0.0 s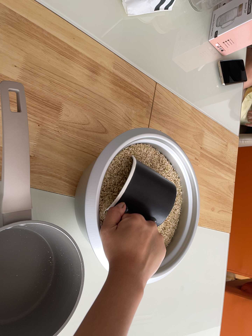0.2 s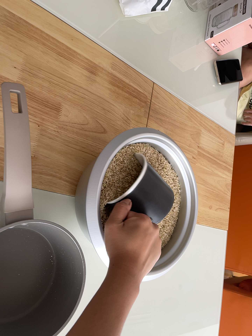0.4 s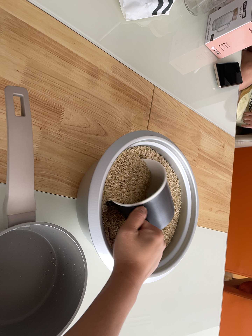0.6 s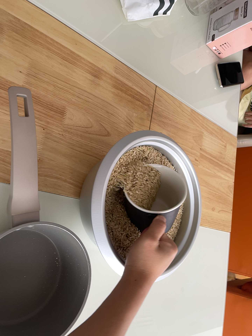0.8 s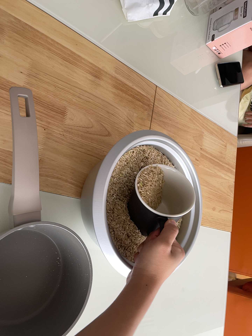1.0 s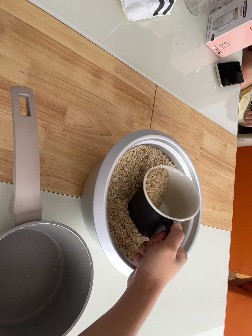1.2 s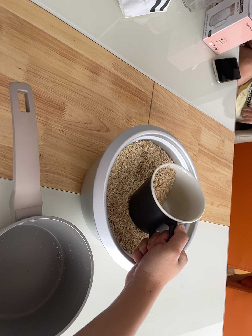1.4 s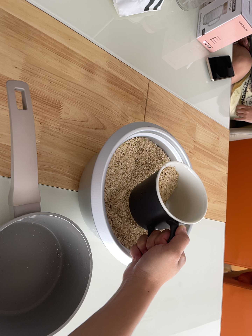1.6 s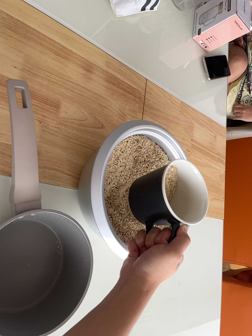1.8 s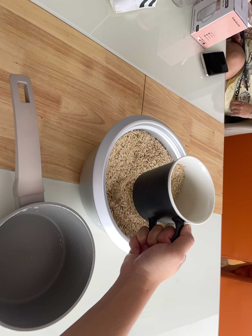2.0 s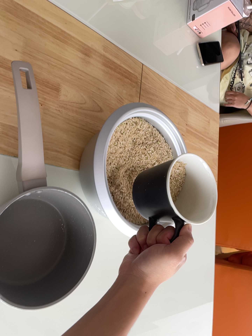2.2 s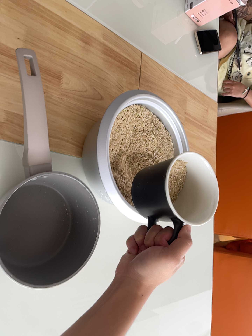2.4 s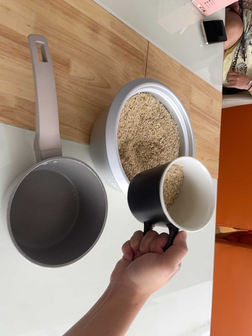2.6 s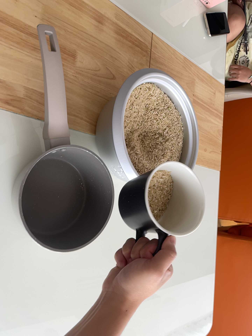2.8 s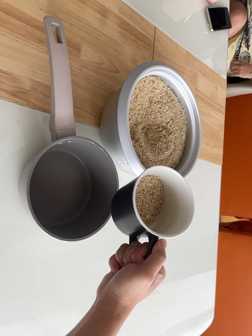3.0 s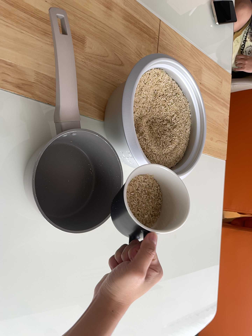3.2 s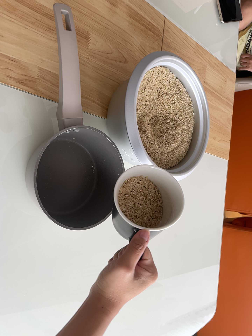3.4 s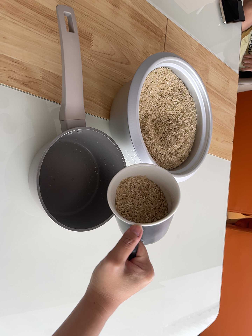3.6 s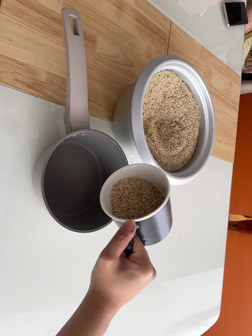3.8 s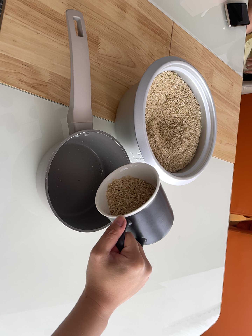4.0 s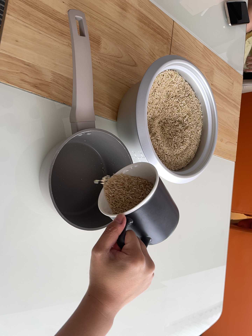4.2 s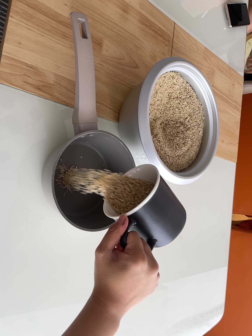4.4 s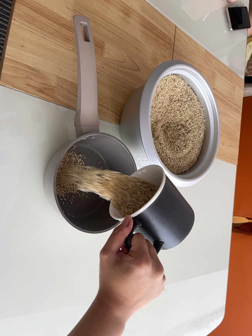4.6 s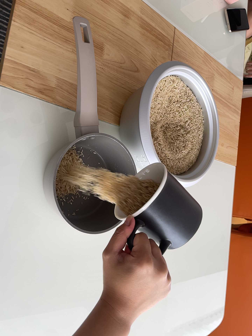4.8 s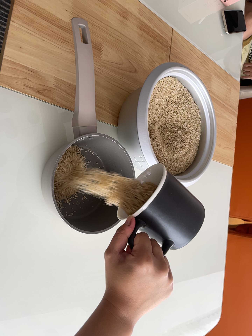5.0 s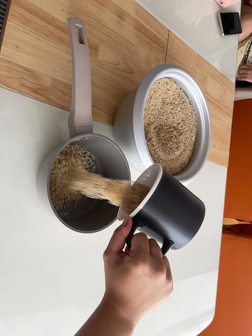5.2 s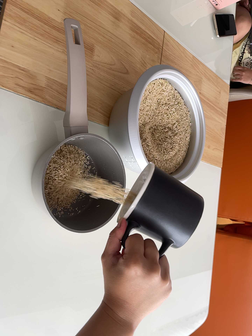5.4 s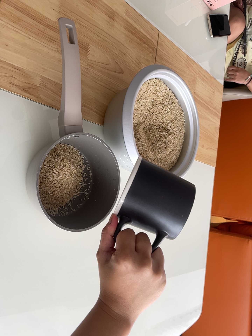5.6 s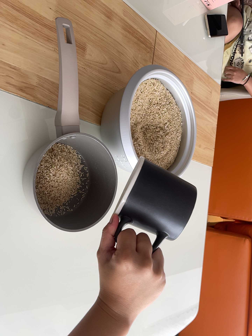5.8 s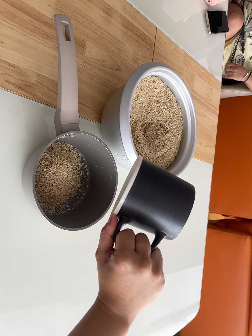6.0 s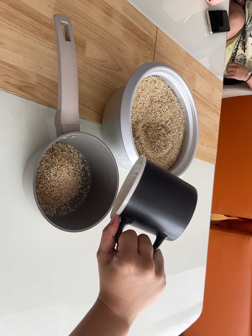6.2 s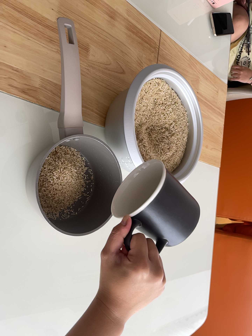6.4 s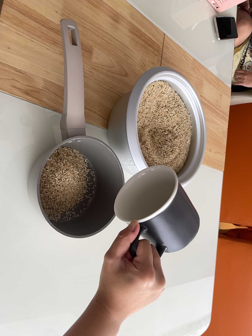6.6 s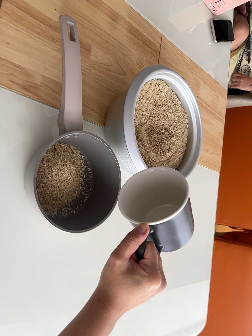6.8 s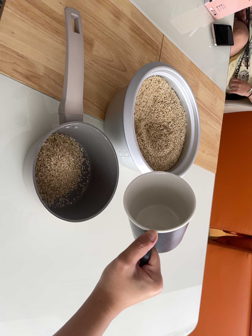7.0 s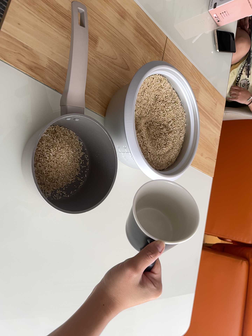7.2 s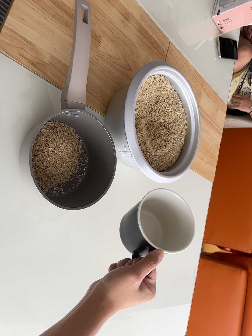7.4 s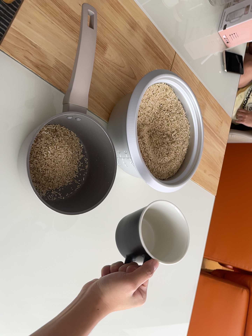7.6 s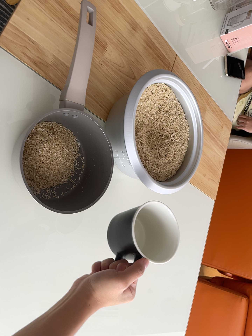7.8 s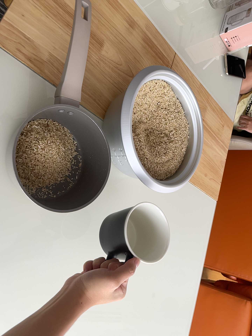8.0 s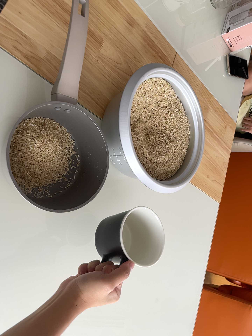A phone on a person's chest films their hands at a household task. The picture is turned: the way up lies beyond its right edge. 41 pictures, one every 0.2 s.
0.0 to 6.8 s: The camera travels toward the bottom of its view, backward and to its left, about 18 cm, so close, fixed things drift upward.
6.8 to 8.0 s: The camera travels toward the bottom of its view, about 10 cm. Its aim tips toward the top of its view by about 10 degrees.
The film runs forward here.
